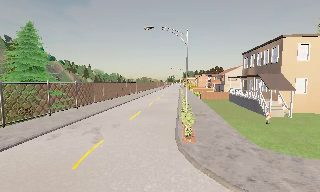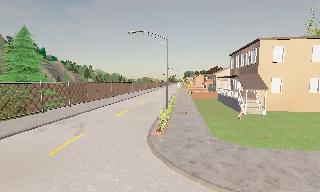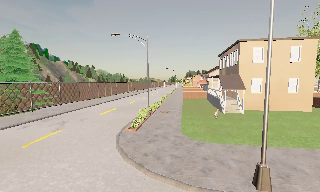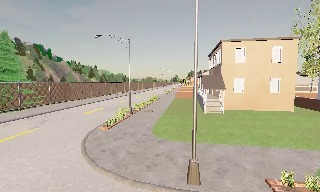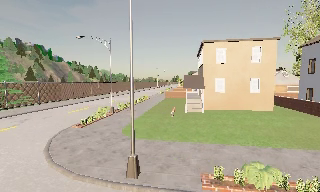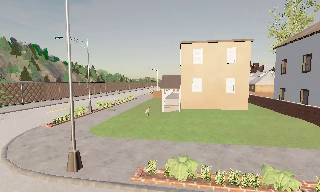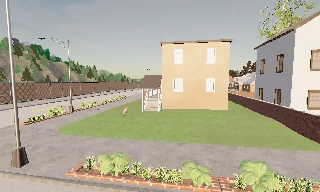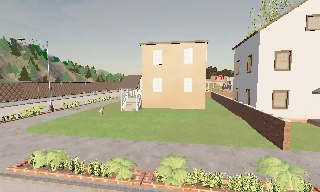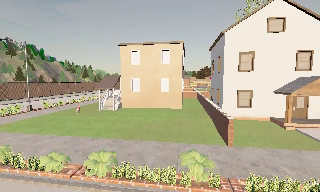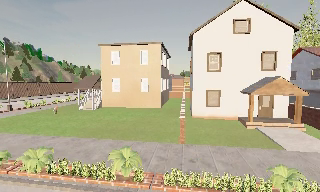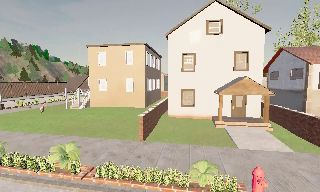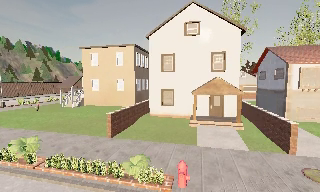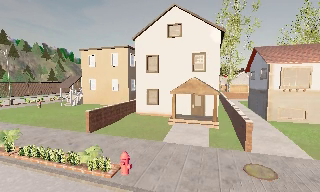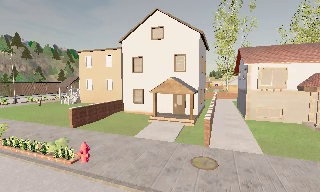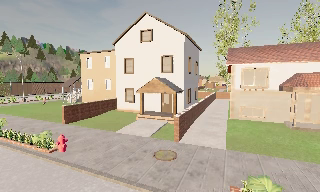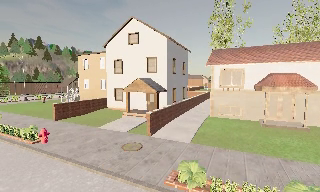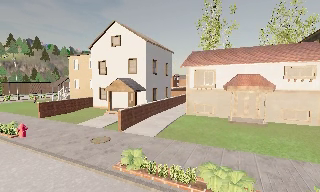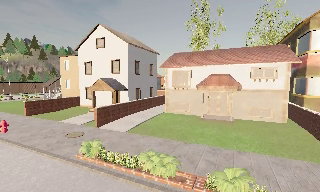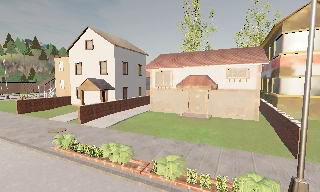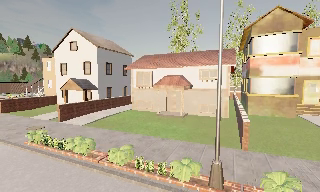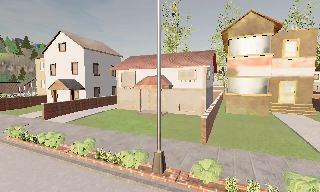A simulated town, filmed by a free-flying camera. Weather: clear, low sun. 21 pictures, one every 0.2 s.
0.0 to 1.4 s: The camera travels to its right, about 15 m, so close, fixed things drift to the left.
1.4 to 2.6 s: The camera pans to its left, which is counterclockwise from overhead, by about 10 degrees. It travels to its right, about 14 m, so close, fixed things drift to the left.
2.6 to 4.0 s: The camera travels to its right and backward, about 14 m, so close, fixed things drift to the left.
The film runs backward here.
